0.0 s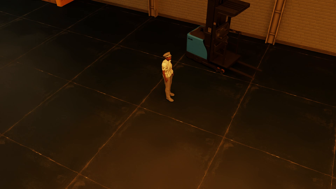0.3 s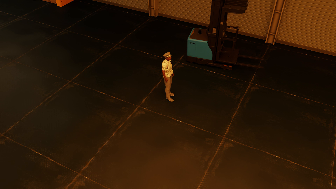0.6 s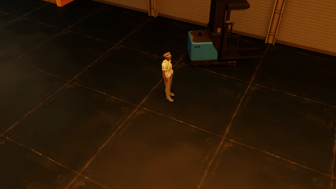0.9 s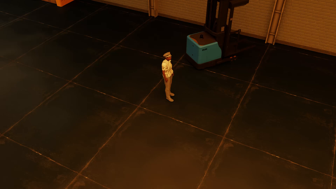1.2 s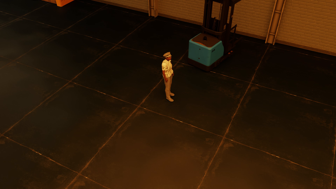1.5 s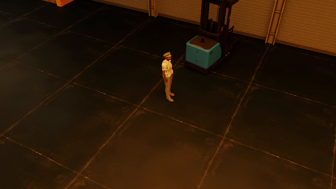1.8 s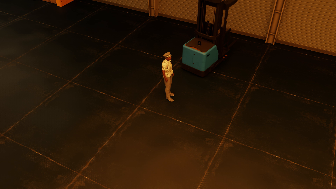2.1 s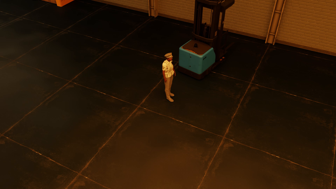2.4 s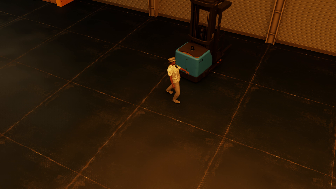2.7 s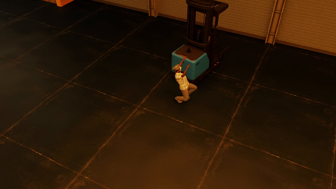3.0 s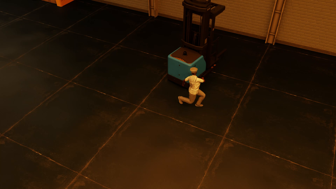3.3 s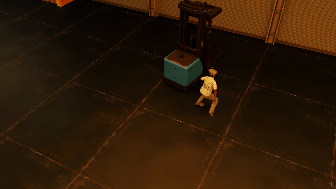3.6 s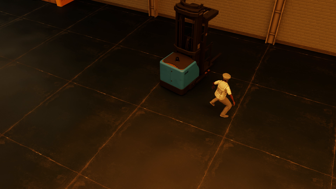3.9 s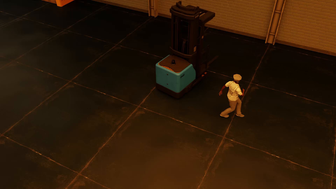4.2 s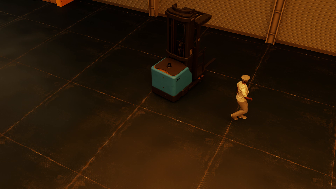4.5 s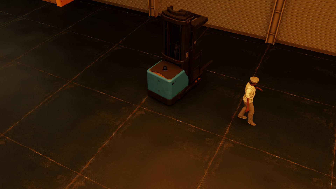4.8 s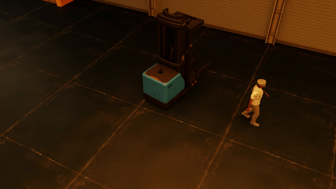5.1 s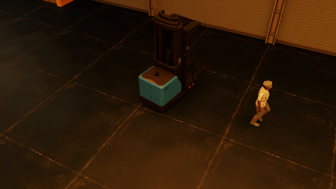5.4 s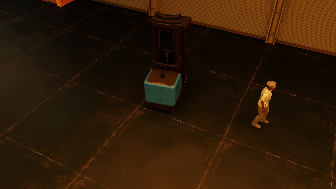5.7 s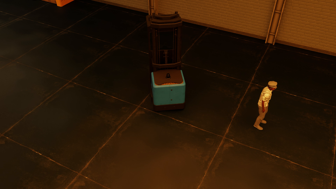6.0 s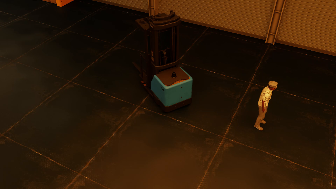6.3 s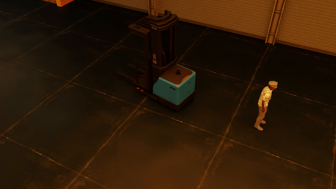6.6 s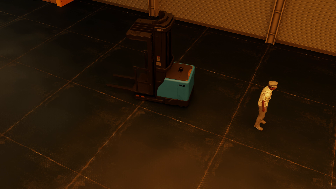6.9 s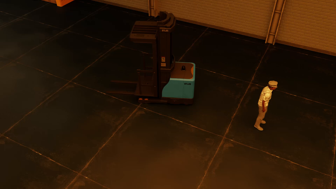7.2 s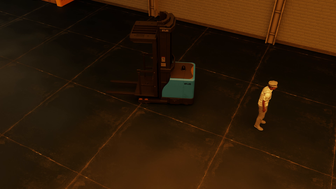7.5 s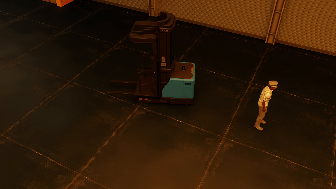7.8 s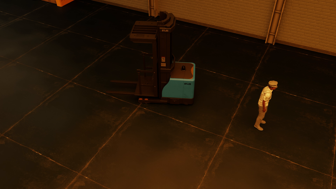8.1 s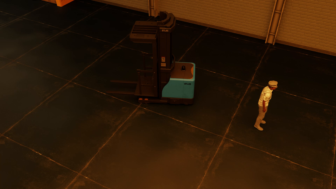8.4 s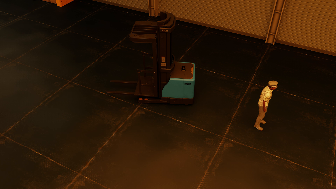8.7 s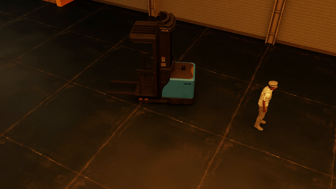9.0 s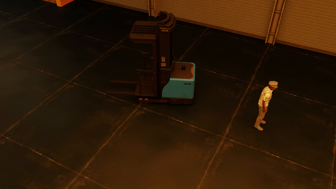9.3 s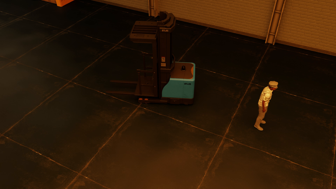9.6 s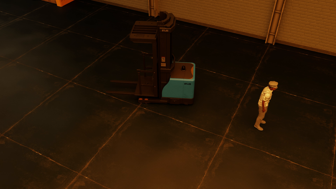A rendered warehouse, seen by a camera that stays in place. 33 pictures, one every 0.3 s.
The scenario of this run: Near miss between a forklift and a person.
